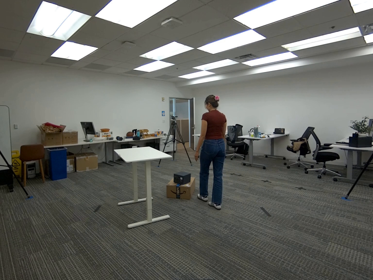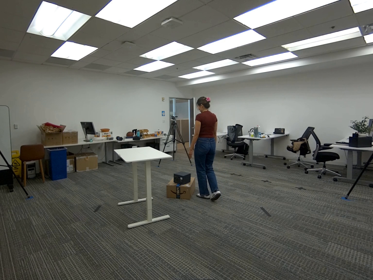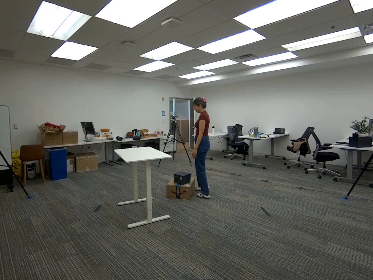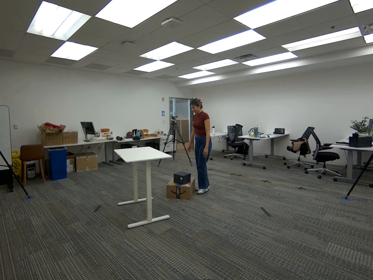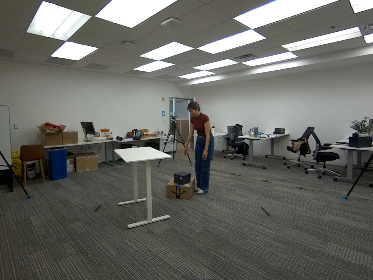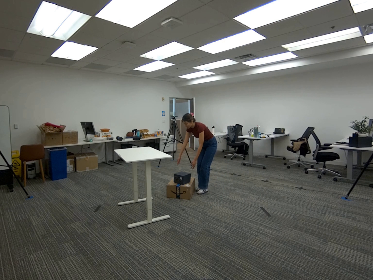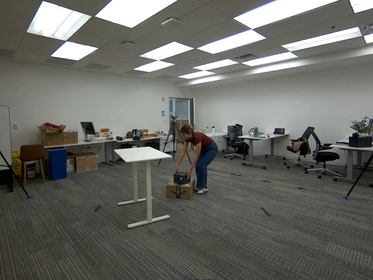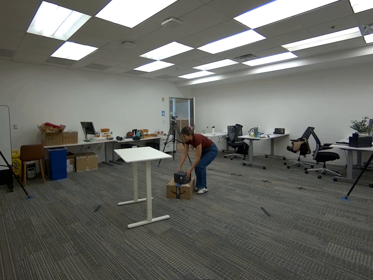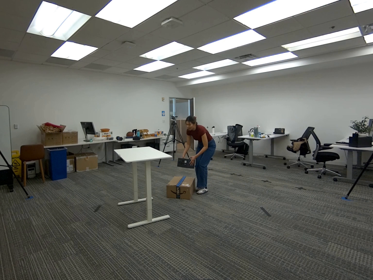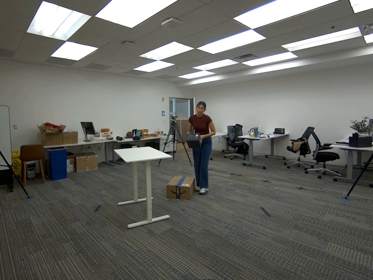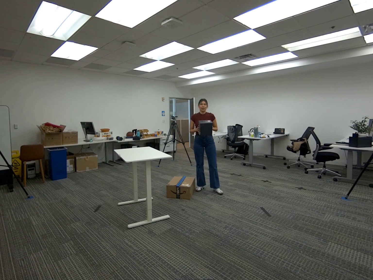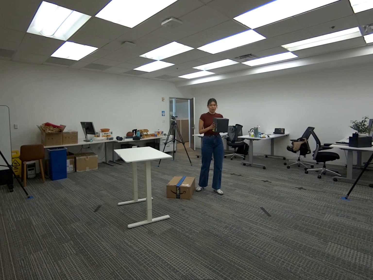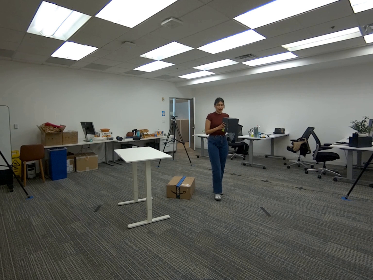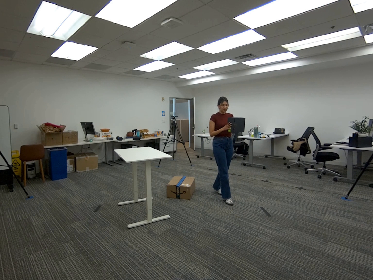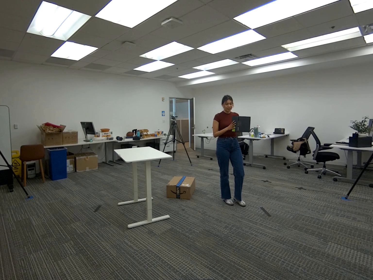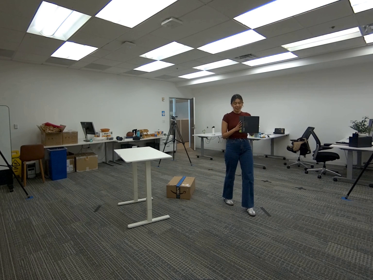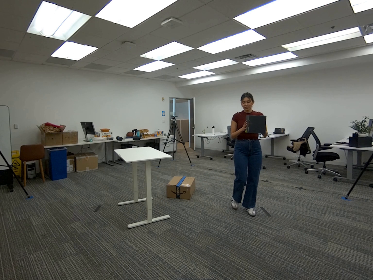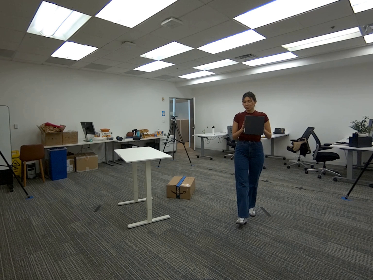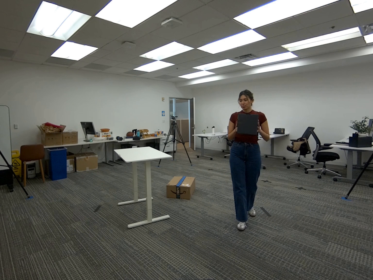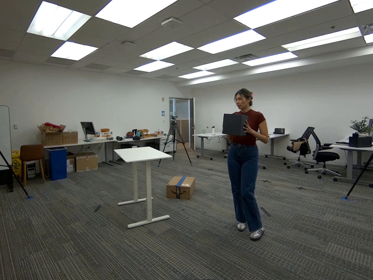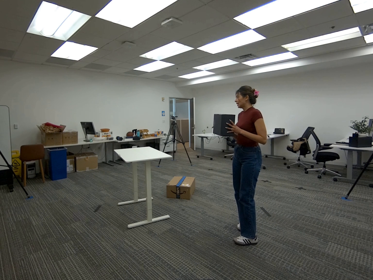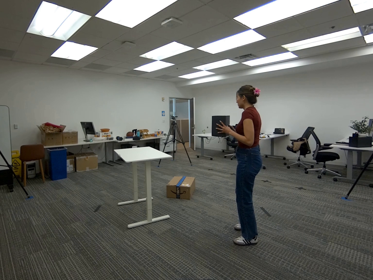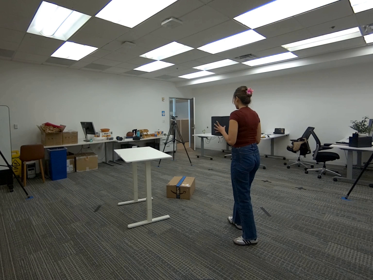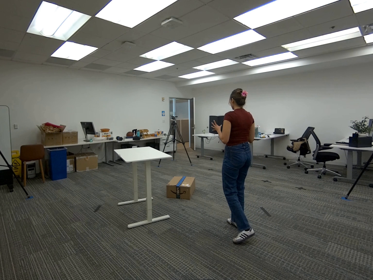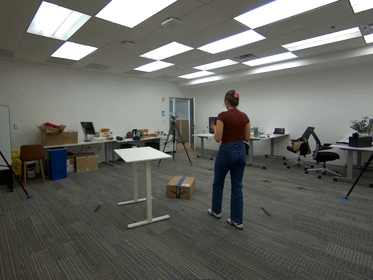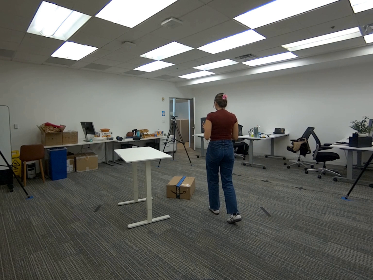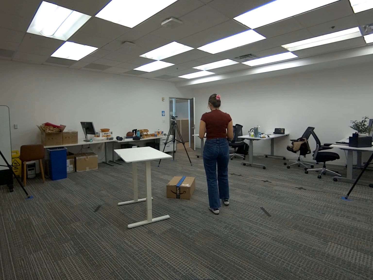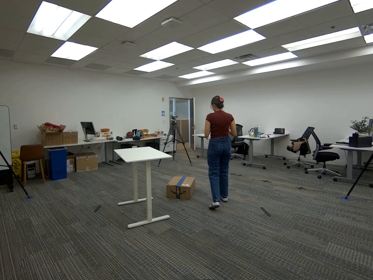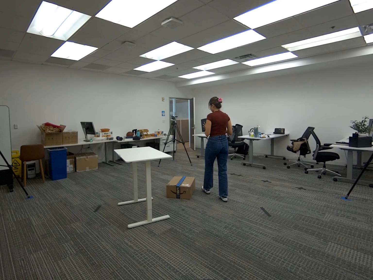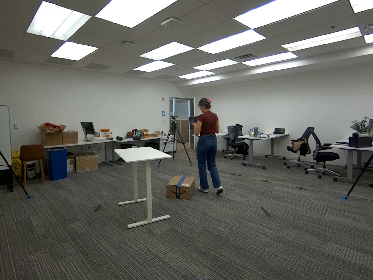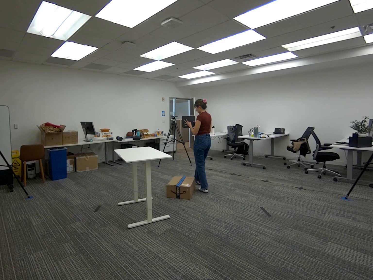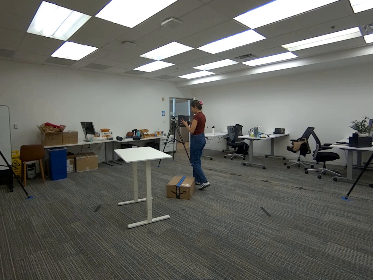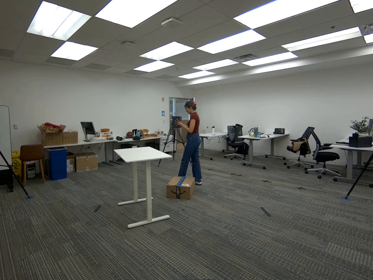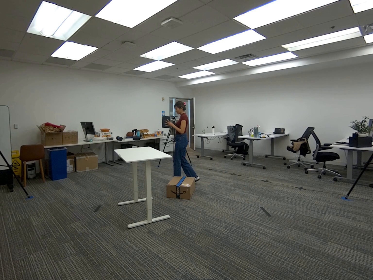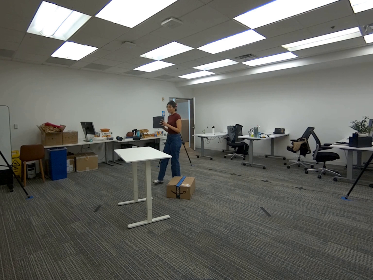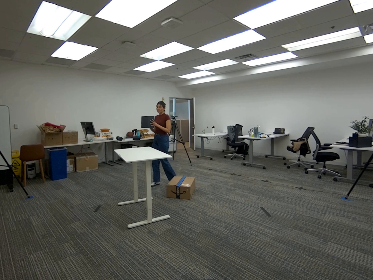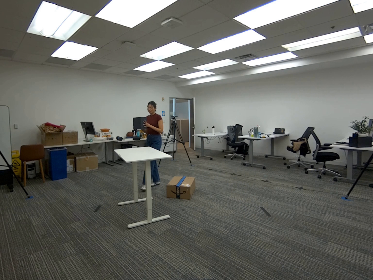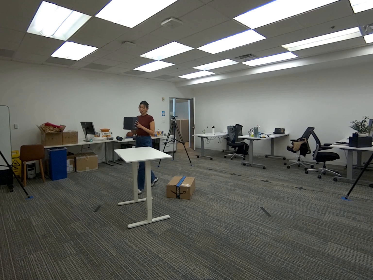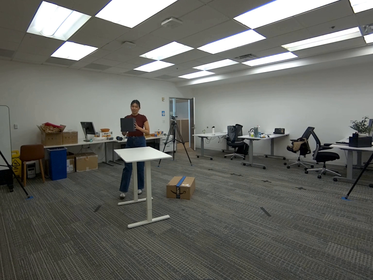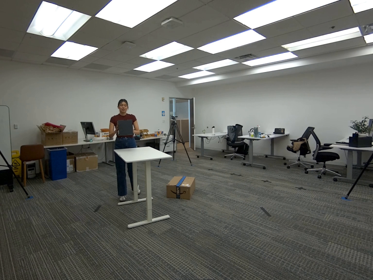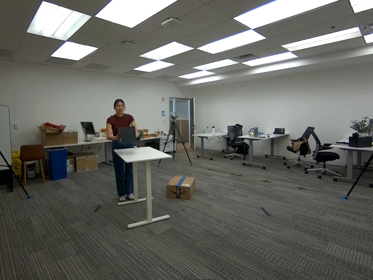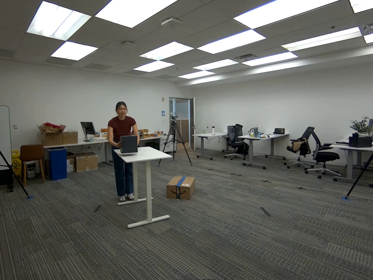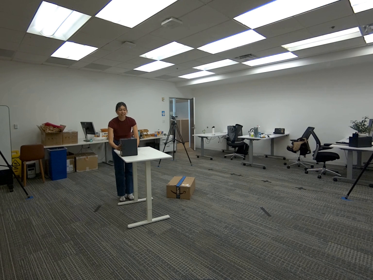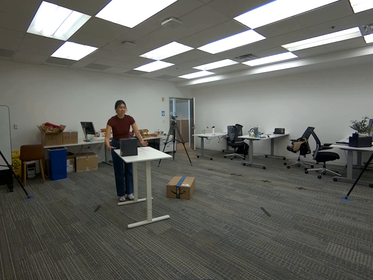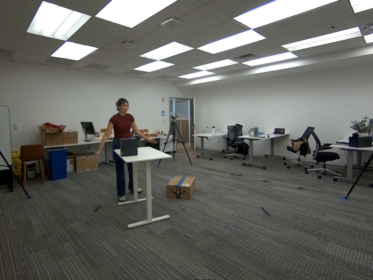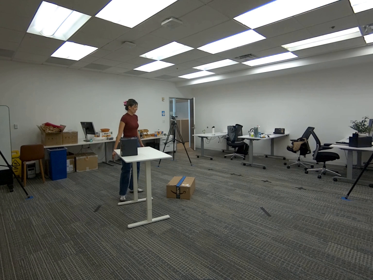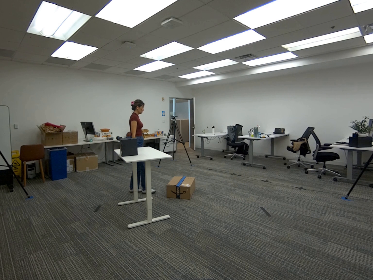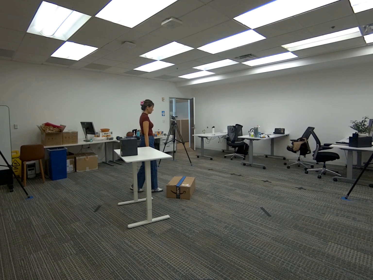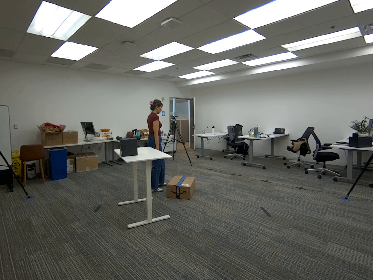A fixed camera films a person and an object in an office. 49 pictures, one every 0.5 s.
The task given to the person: Walk to the black square box from the big brown cardboard box, pick up the black square box with both hands, and place the black square box on the white desk.
